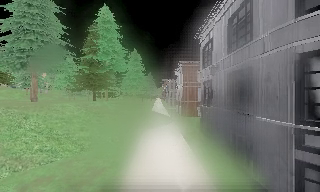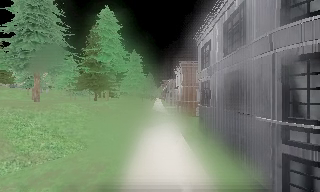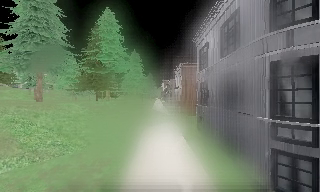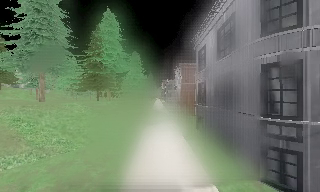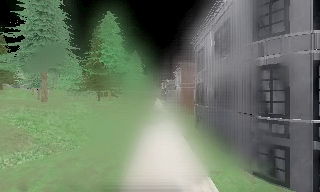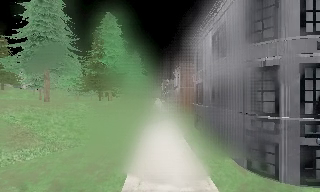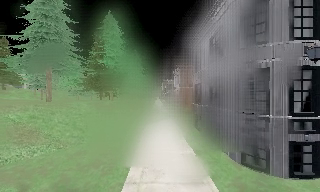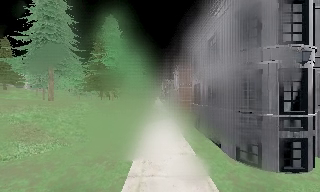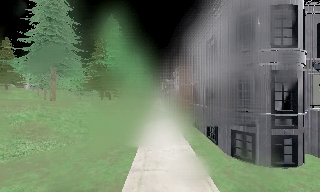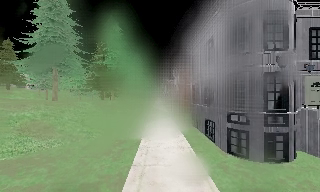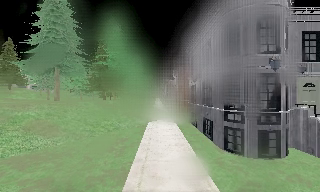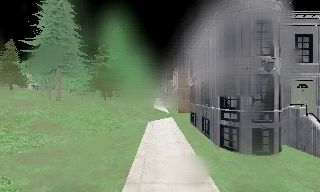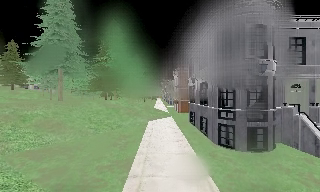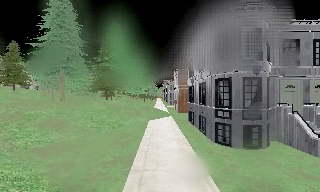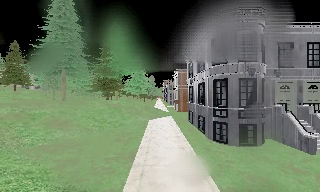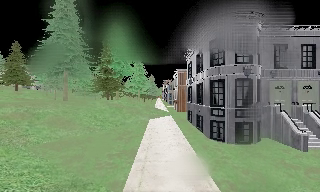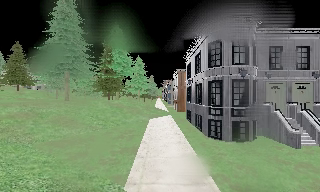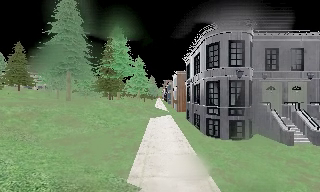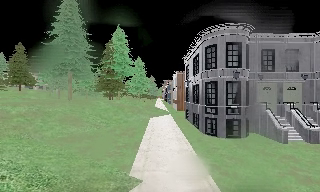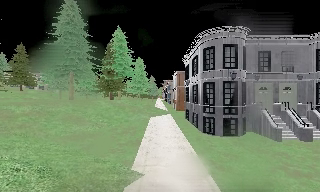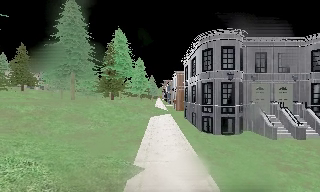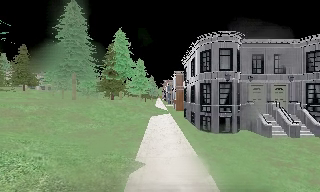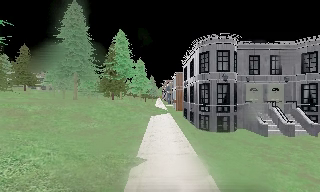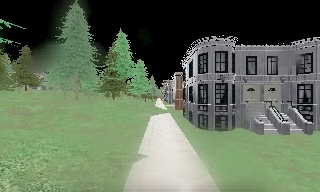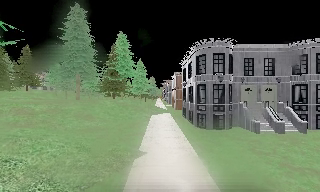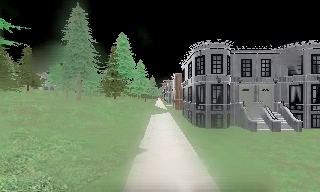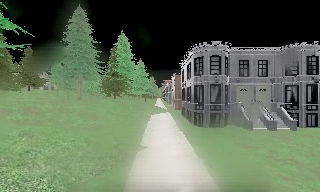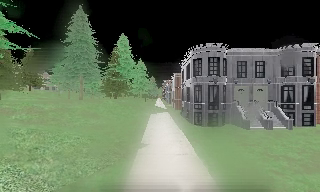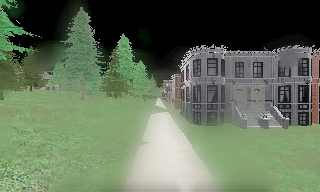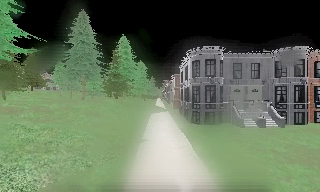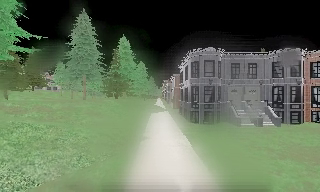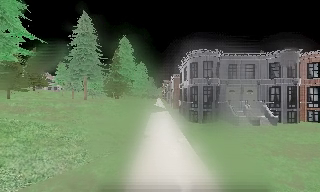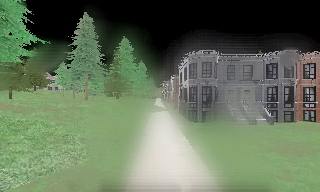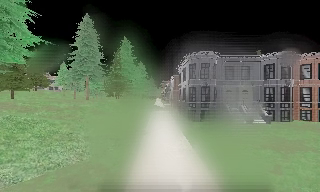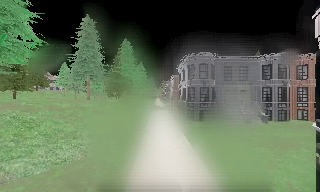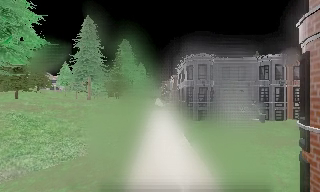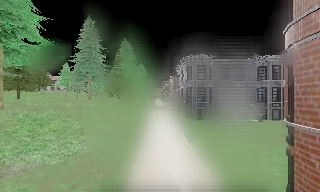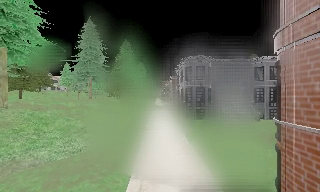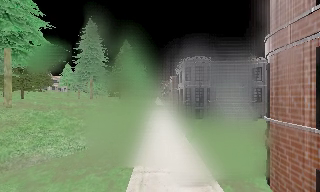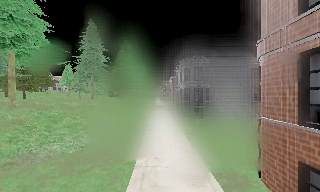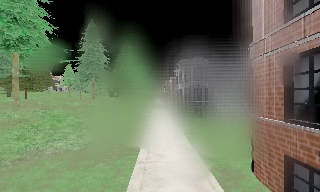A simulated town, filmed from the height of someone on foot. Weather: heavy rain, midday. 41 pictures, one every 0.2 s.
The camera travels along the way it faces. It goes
backward.
0.0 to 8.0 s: The camera travels backward, about 16 m, so what stands in front gets smaller.
The film runs backward here.
